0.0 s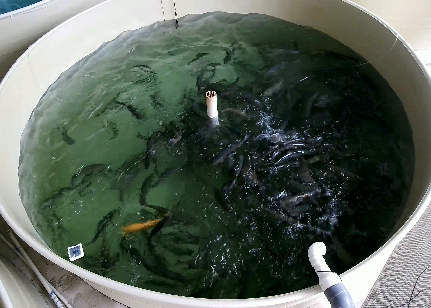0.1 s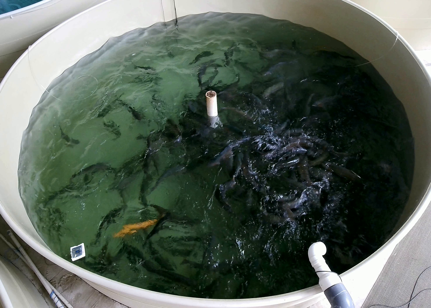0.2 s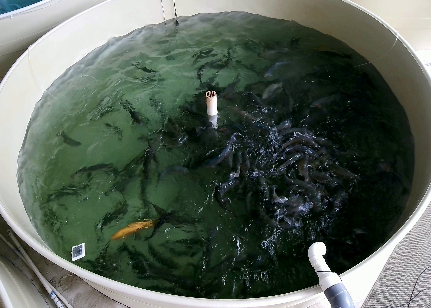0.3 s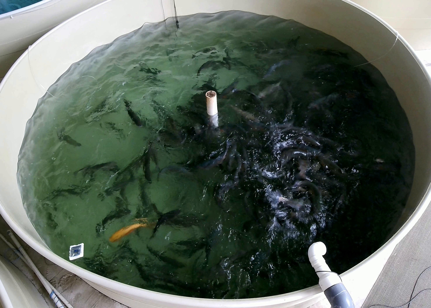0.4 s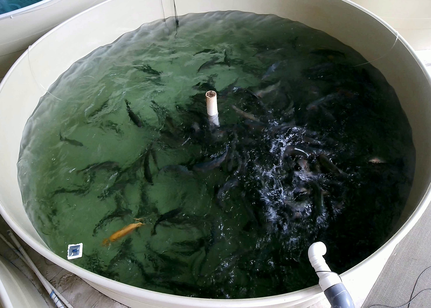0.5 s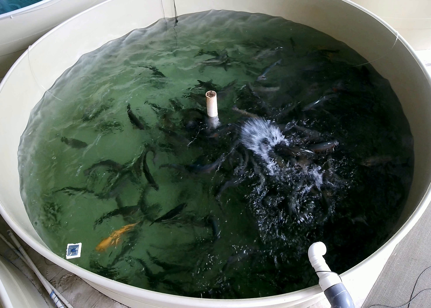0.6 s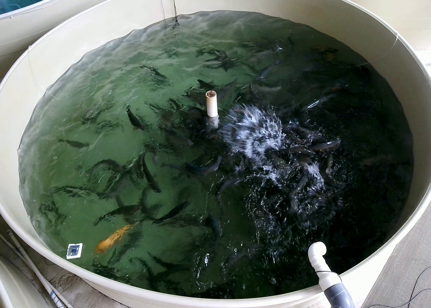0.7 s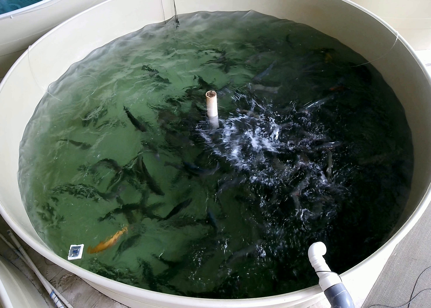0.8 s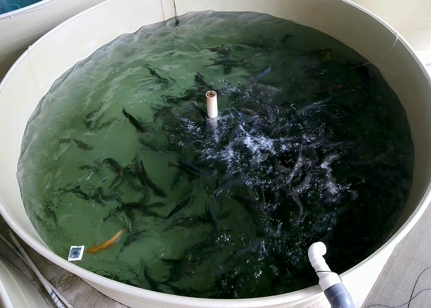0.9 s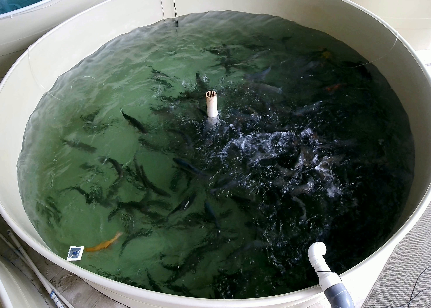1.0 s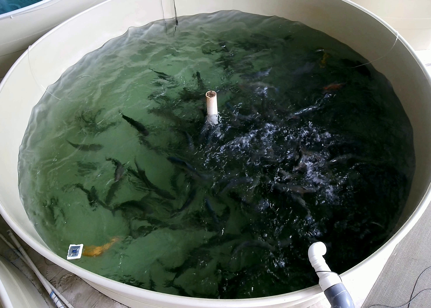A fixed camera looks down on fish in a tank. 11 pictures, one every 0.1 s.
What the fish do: Strong feeding.
